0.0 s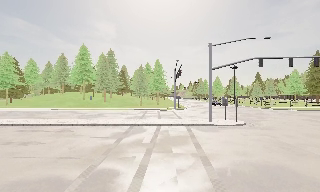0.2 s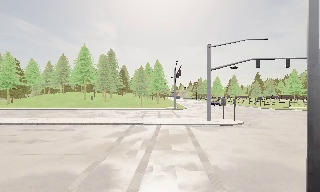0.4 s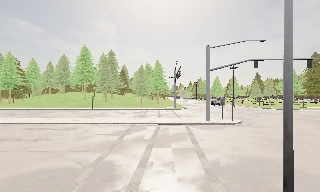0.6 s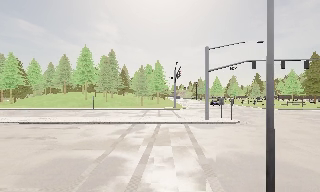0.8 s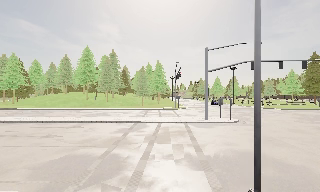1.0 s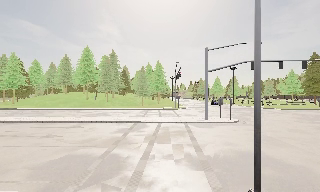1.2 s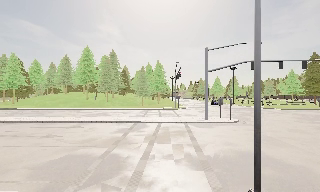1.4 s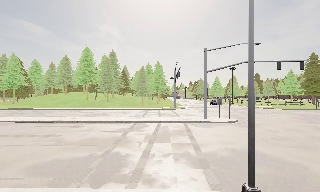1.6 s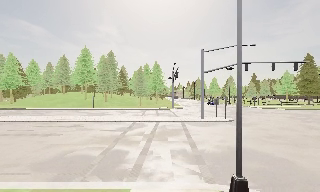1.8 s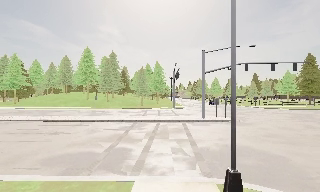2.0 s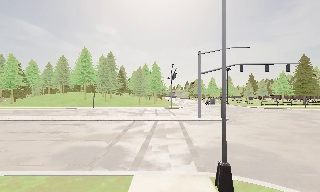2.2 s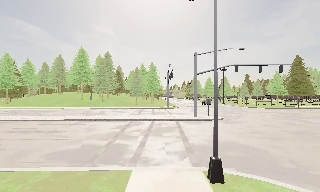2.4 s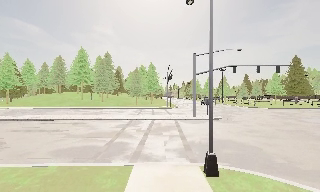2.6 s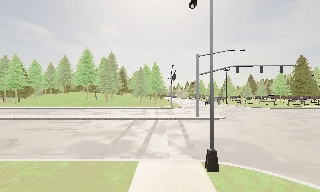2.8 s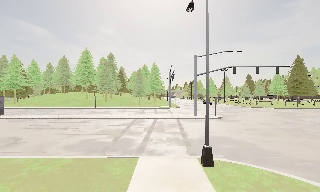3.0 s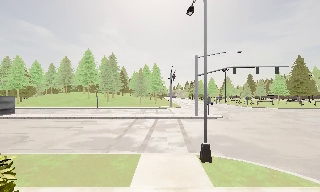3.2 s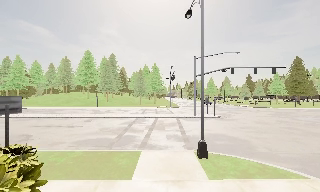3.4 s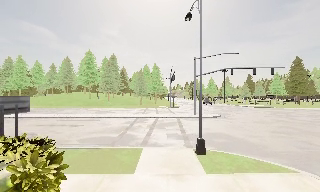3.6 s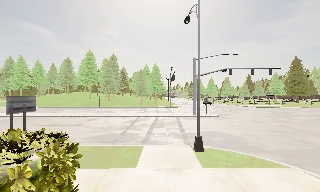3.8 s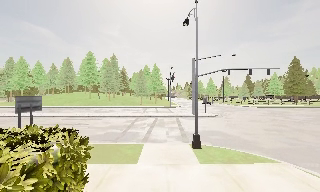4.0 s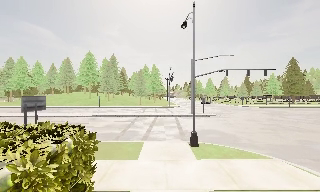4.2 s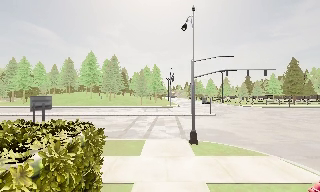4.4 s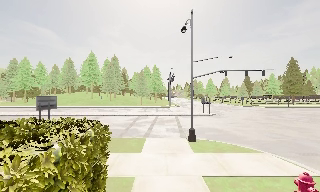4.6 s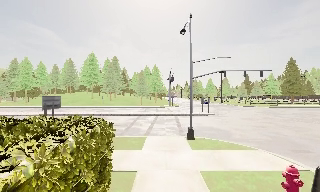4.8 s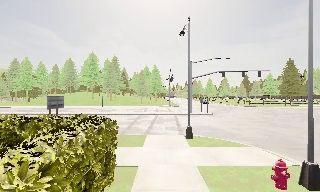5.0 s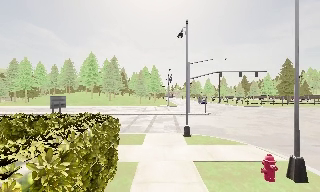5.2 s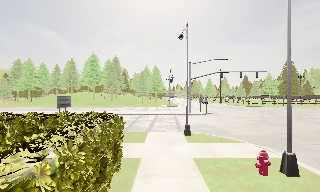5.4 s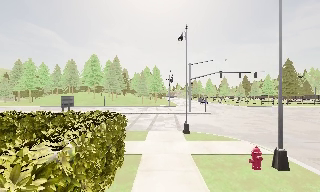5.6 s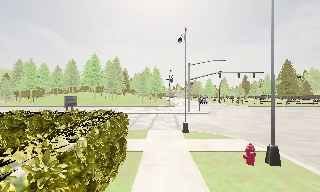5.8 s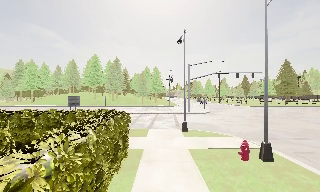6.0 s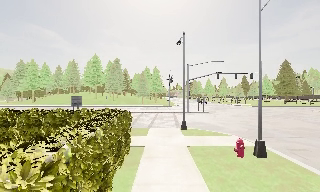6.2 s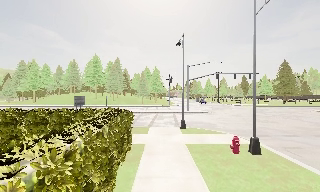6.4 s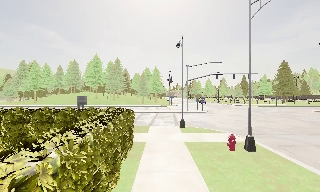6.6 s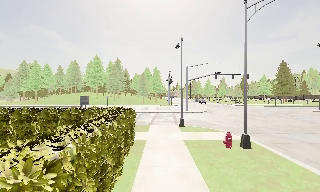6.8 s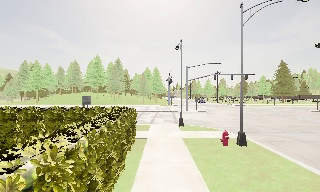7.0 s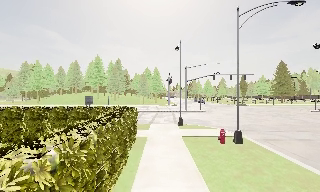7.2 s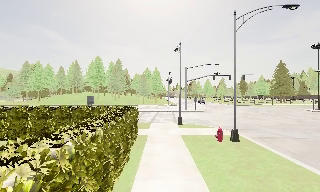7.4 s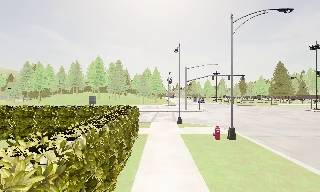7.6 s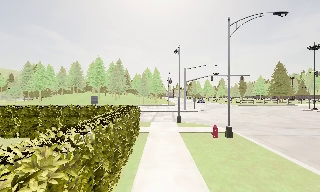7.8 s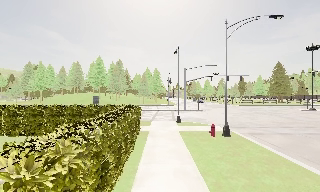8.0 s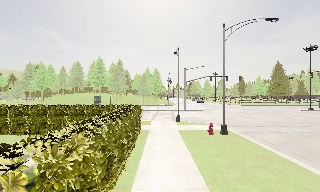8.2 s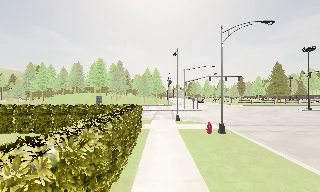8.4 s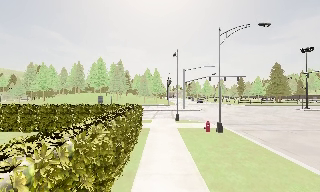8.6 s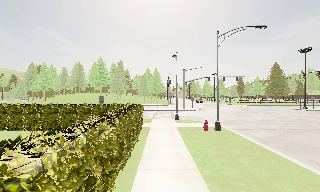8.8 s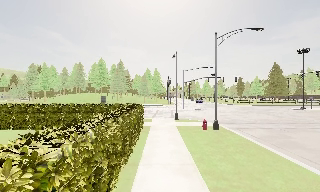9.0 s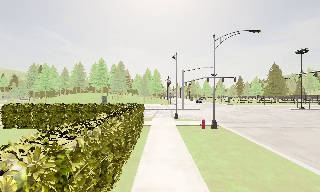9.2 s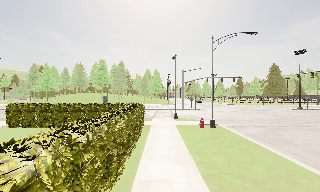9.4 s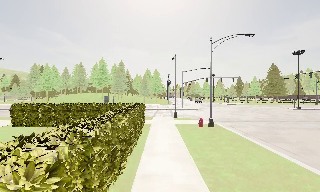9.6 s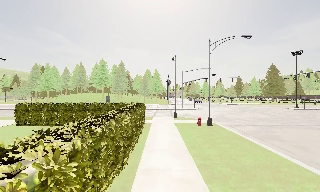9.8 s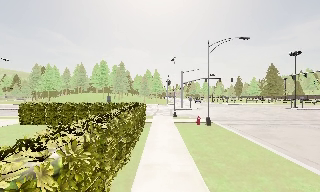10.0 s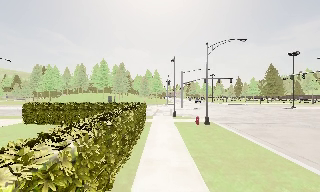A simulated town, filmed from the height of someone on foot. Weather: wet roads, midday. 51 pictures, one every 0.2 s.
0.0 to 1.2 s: The camera travels backward, about 1.5 m, so what stands in front gets smaller. It loses speed.
1.2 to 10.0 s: The camera travels backward, about 17 m, so what stands in front gets smaller.
The film runs backward here.
